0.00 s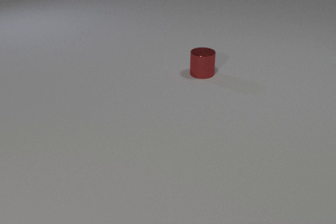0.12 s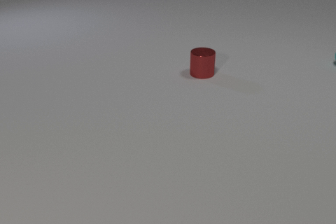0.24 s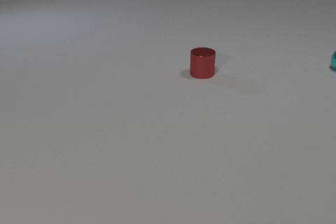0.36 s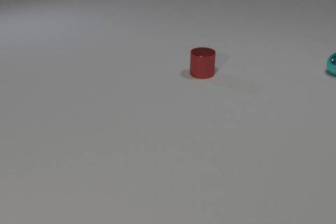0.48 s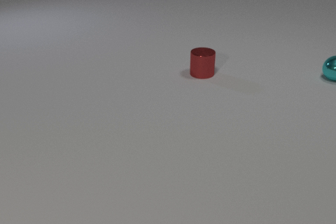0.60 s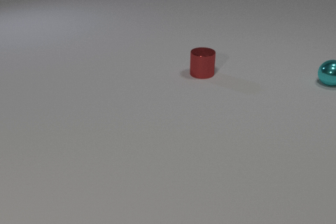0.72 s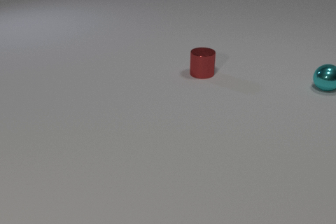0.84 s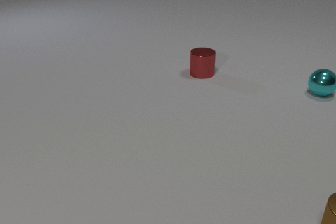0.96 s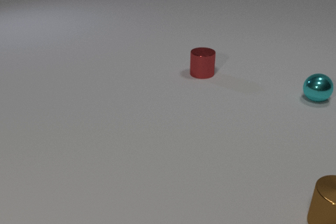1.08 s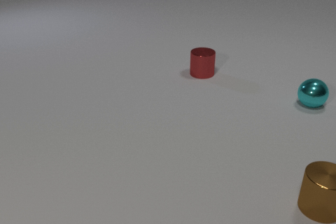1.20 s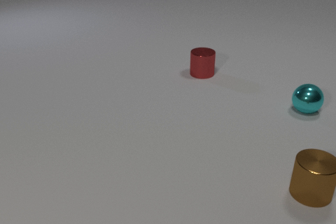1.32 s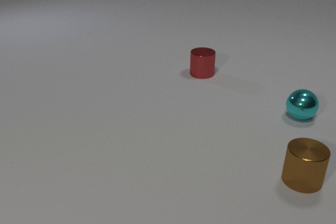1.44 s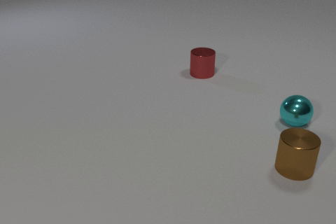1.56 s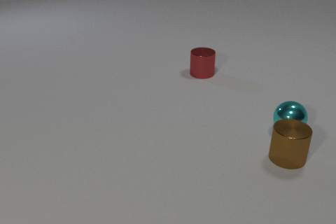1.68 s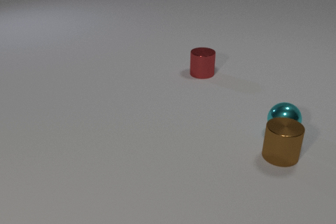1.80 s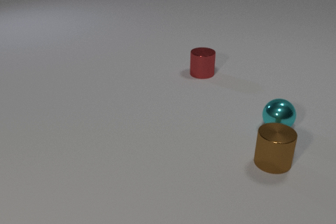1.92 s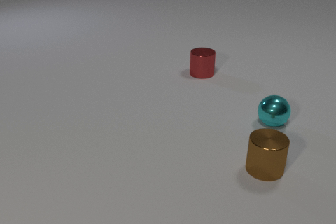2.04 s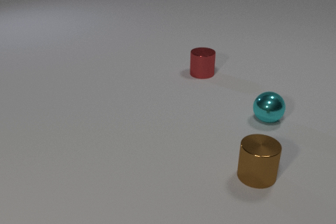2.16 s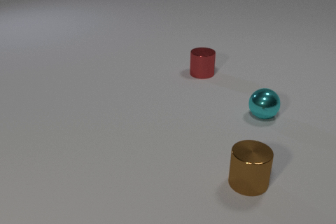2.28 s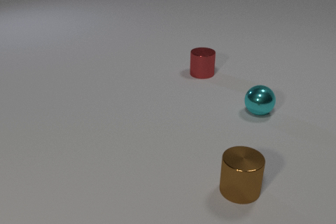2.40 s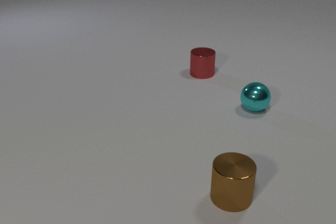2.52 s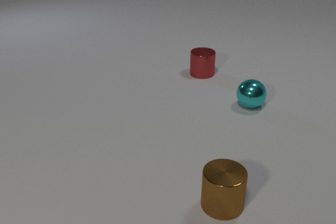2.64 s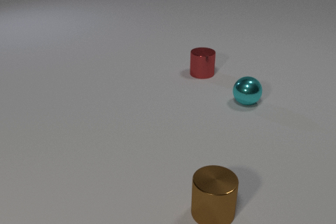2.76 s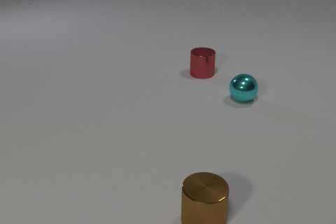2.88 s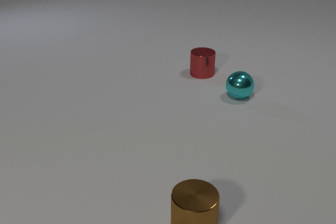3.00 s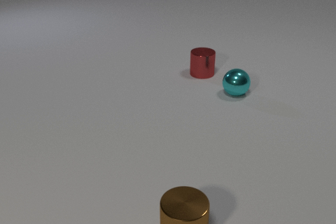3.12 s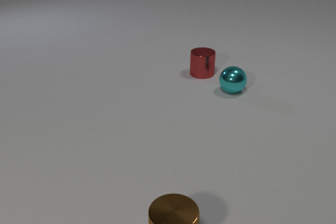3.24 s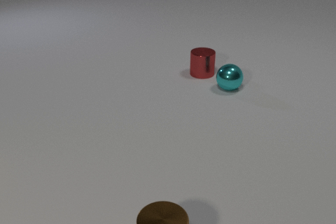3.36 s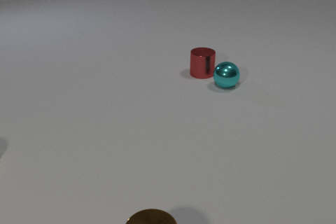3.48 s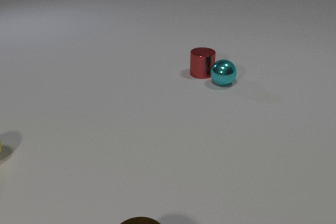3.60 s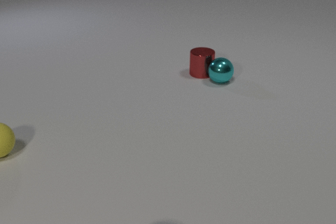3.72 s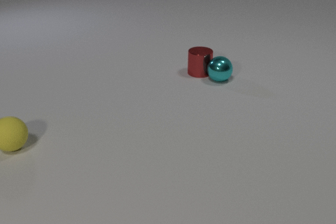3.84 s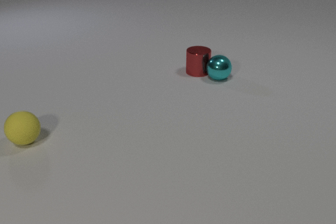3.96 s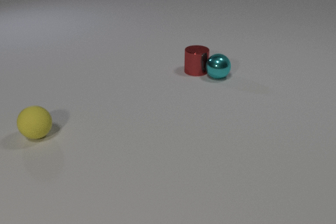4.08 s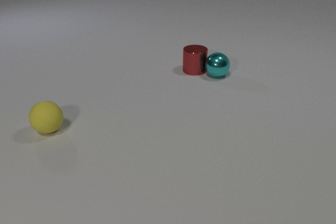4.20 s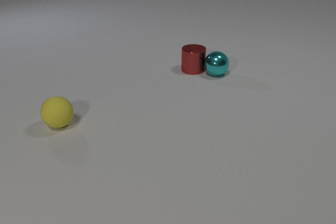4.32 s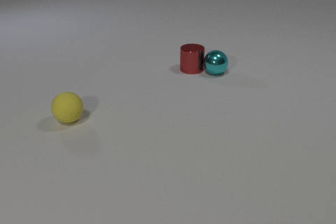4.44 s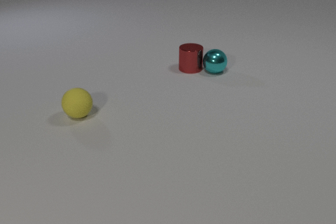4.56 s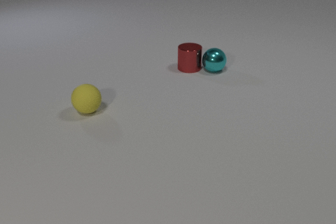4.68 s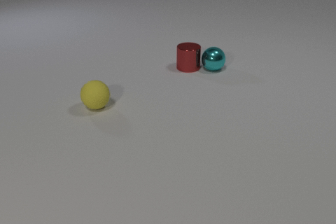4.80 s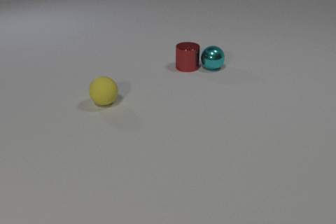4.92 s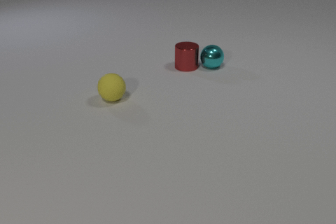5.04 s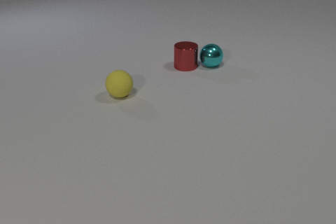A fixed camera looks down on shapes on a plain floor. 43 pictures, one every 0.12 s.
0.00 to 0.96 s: The cyan metal sphere comes in at the right edge, rolls toward the camera. The brown metal cylinder comes in at the right edge, slides away from the camera and to the left.
0.96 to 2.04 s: The cyan metal sphere rolls toward the camera and to the left. The brown metal cylinder slides to the left and away from the camera. The cyan metal sphere and the brown metal cylinder collide.
2.04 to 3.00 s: The cyan metal sphere rolls away from the camera and to the left. The brown metal cylinder slides toward the camera and to the left.
3.00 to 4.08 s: The cyan metal sphere rolls away from the camera and to the left. The brown metal cylinder slides to the left and toward the camera, leaves at the bottom edge. The red metal cylinder slides to the left and away from the camera. The yellow rubber sphere comes in at the left edge, rolls to the right and away from the camera. The cyan metal sphere and the red metal cylinder collide.
4.08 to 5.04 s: The cyan metal sphere rolls away from the camera. The red metal cylinder slides away from the camera and to the left. The yellow rubber sphere rolls to the right and away from the camera.
What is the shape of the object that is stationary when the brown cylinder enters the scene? cylinder.
What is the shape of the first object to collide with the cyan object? cylinder.
Are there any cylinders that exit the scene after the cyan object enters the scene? yes.
